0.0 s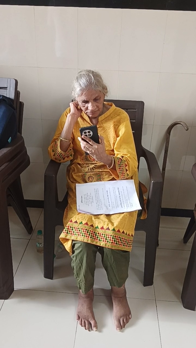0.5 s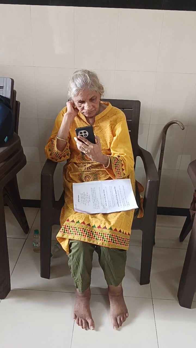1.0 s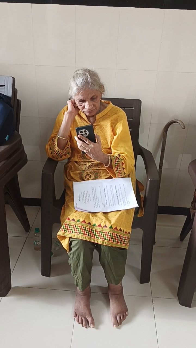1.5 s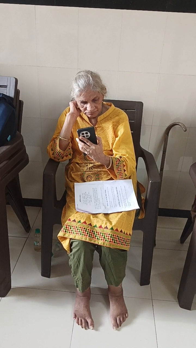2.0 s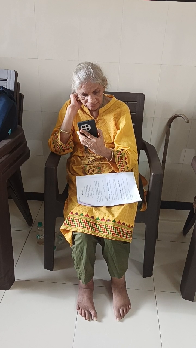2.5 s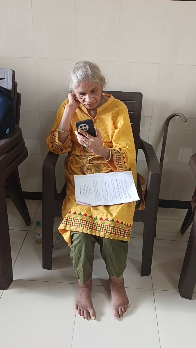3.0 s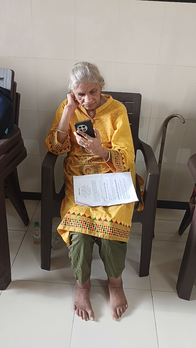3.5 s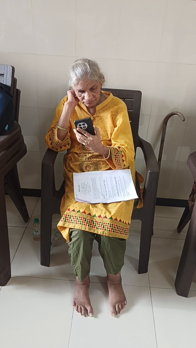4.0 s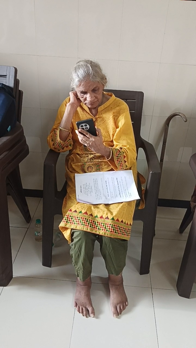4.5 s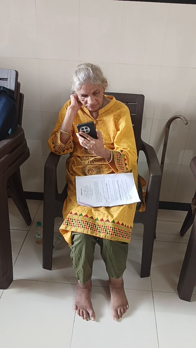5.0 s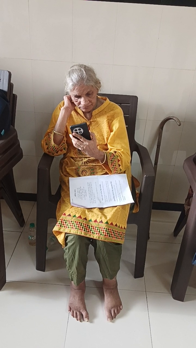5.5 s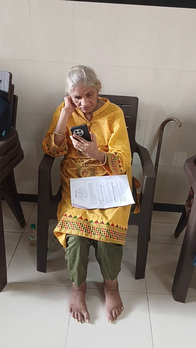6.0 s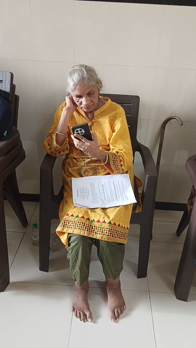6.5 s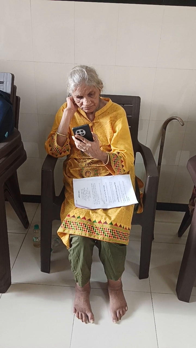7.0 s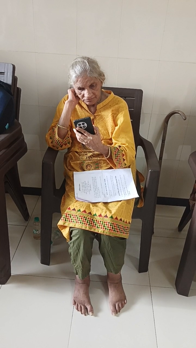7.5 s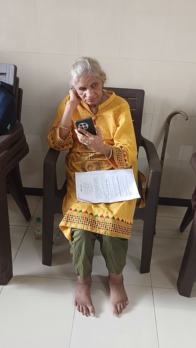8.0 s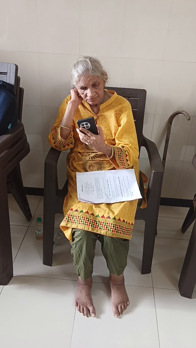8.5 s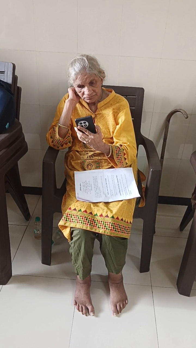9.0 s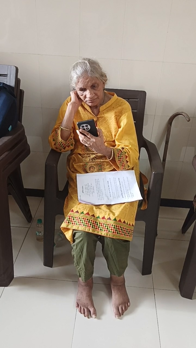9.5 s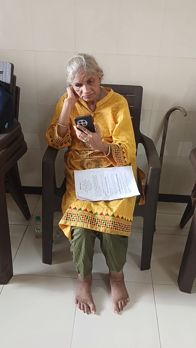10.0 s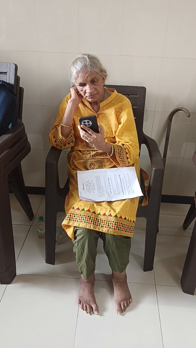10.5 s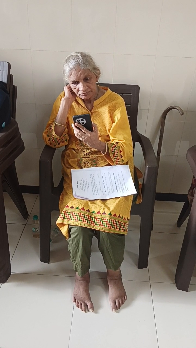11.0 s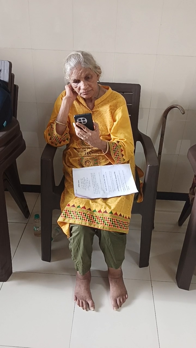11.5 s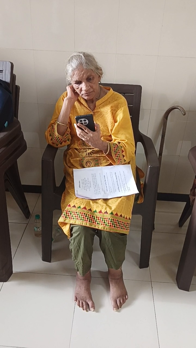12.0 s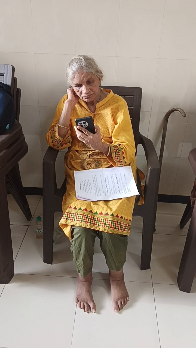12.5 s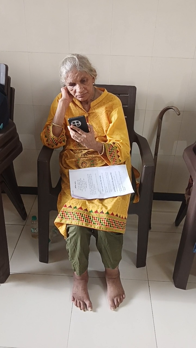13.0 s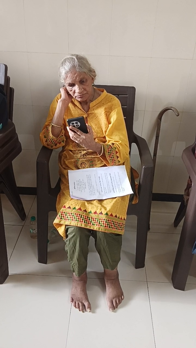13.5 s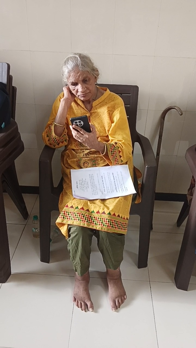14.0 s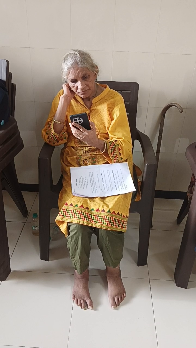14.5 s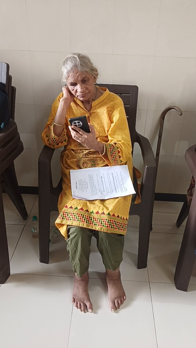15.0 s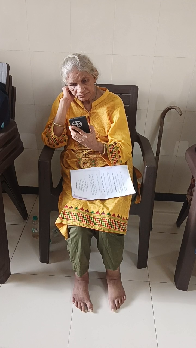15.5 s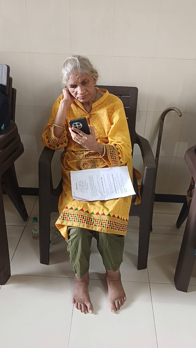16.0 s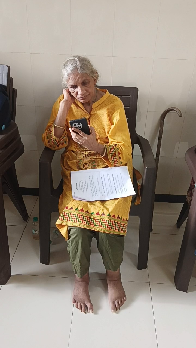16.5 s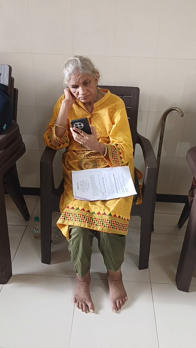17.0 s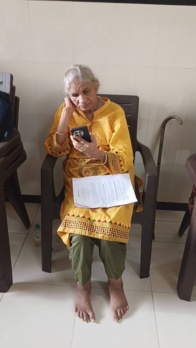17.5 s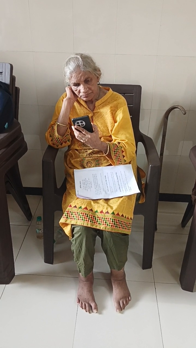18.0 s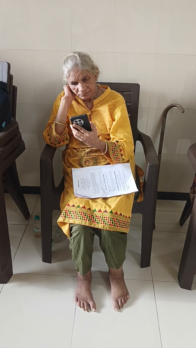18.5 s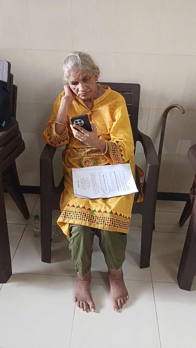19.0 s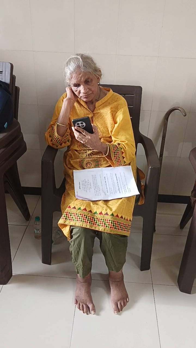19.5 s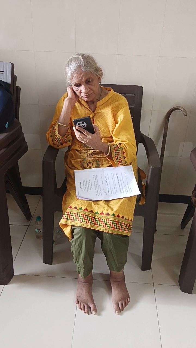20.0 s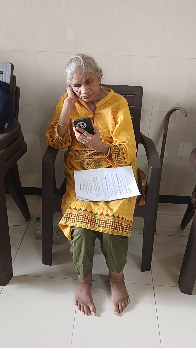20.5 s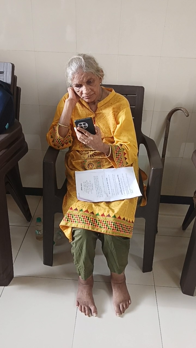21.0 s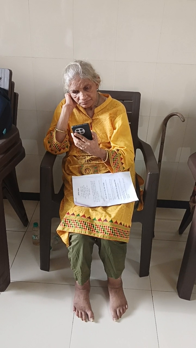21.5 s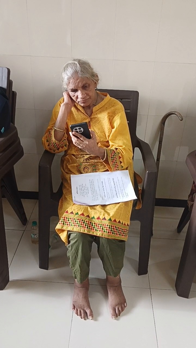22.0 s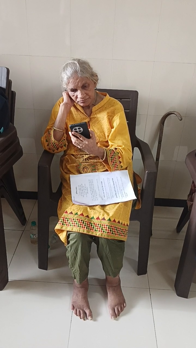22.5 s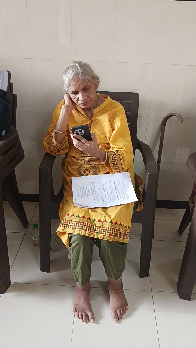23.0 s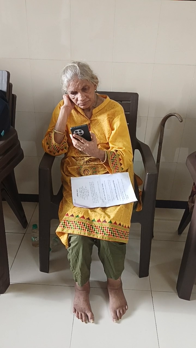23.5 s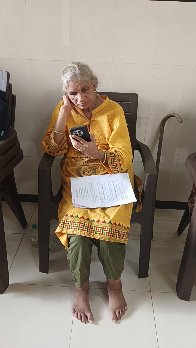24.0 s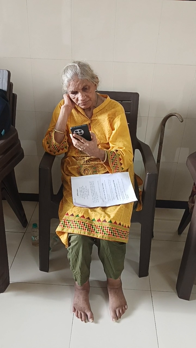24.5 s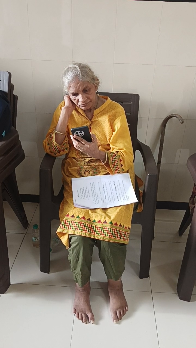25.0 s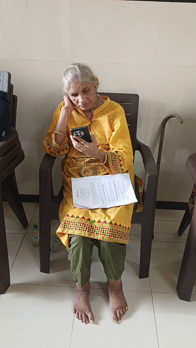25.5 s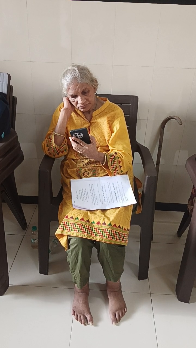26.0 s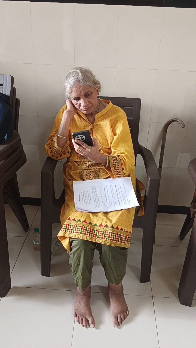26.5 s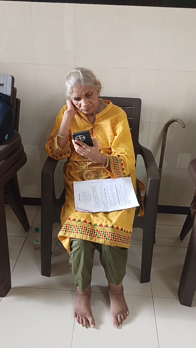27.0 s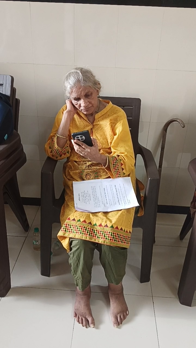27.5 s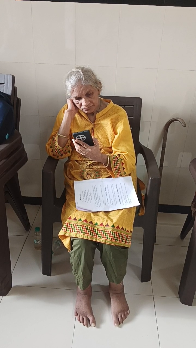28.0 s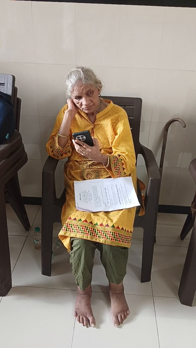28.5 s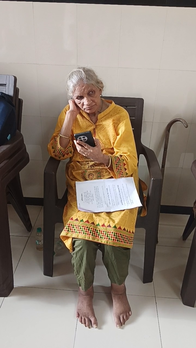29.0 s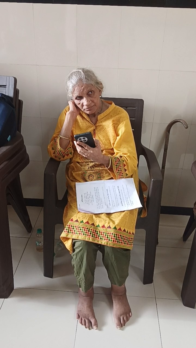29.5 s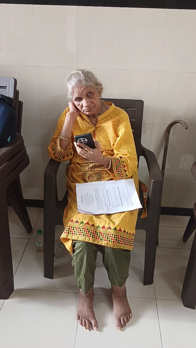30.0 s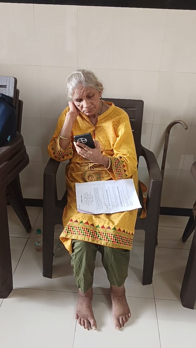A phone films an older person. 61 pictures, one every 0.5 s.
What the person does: Sitting.
